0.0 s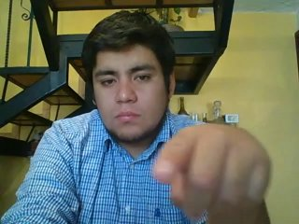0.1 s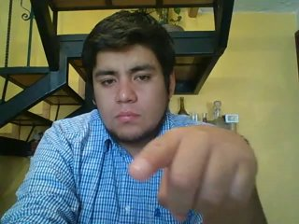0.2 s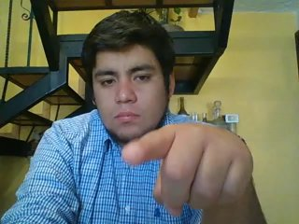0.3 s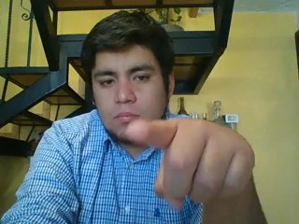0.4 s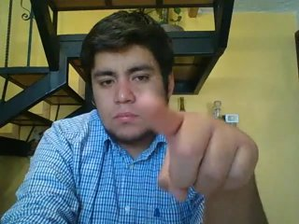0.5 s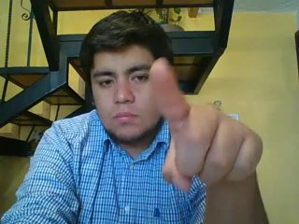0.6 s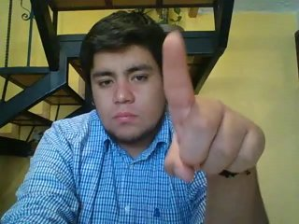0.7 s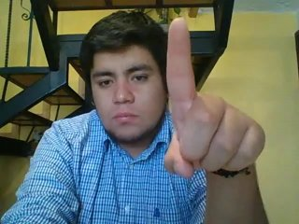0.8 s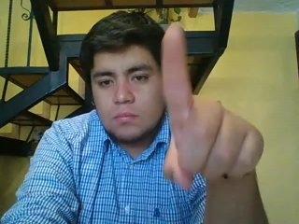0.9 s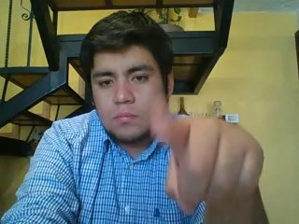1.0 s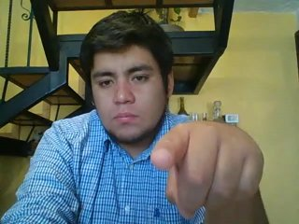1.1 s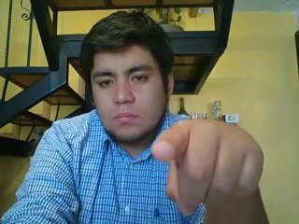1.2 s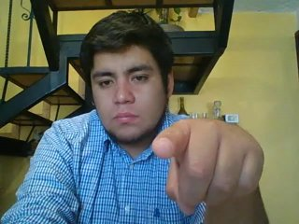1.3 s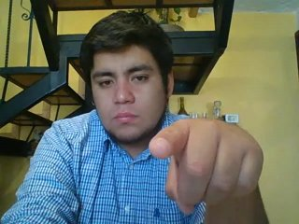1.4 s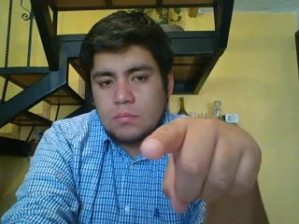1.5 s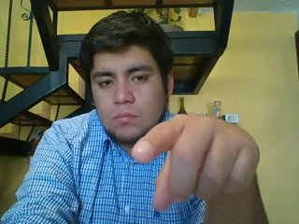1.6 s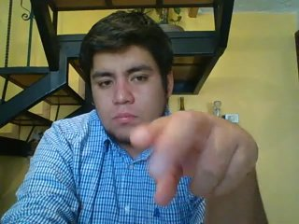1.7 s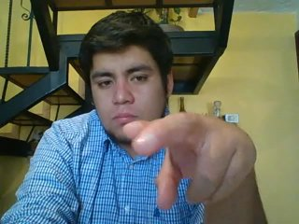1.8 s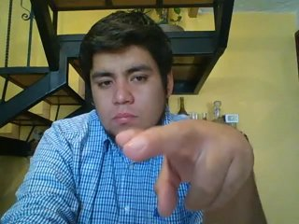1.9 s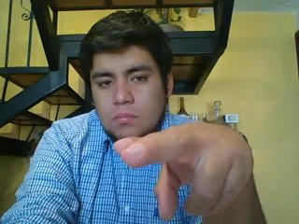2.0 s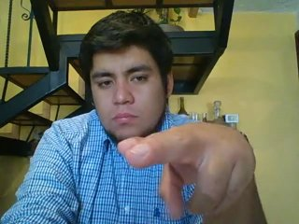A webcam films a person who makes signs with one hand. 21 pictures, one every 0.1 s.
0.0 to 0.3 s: Pointing with one finger.
0.4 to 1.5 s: Click with one finger.
1.6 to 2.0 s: Pointing with two fingers.
